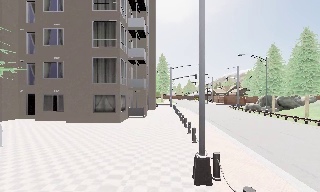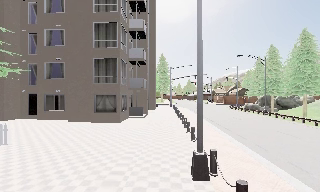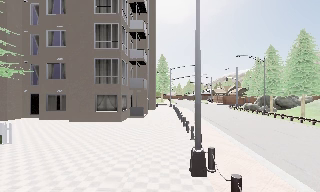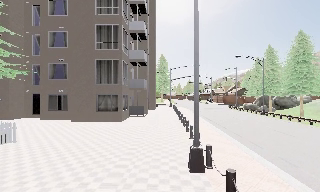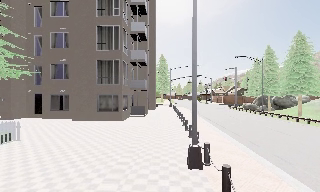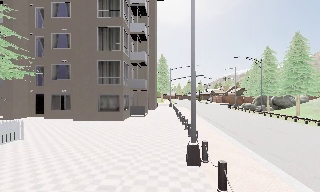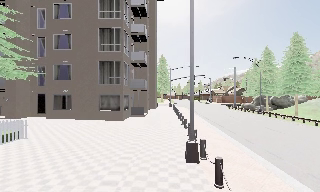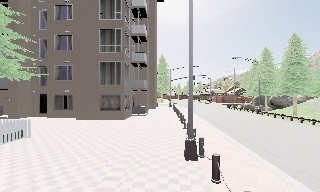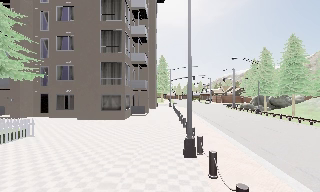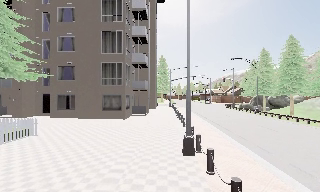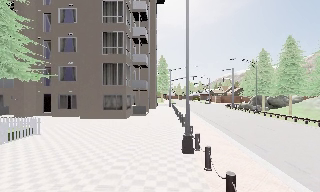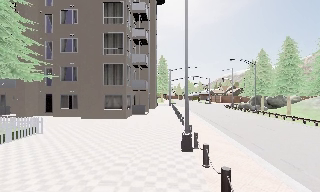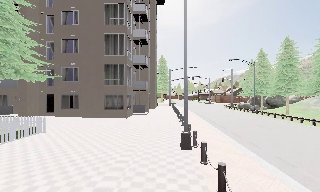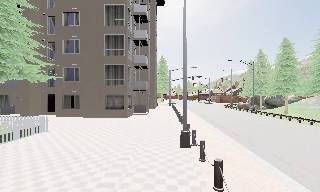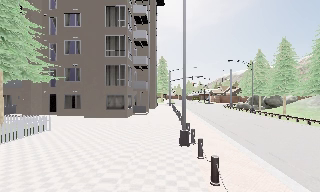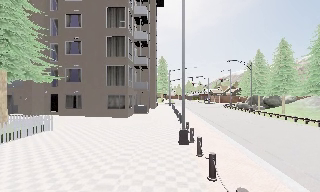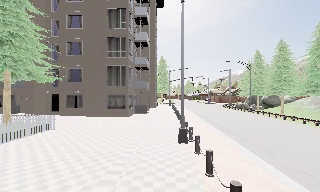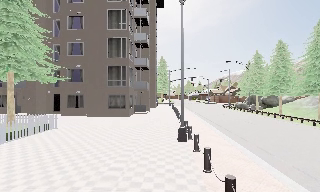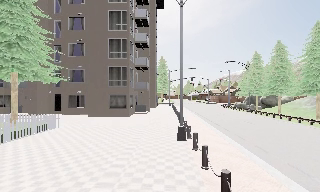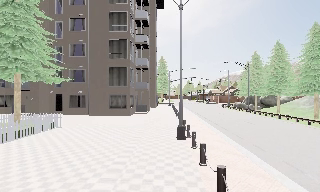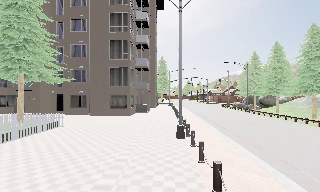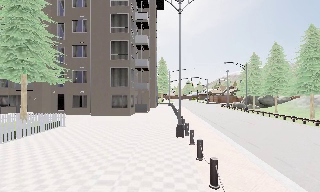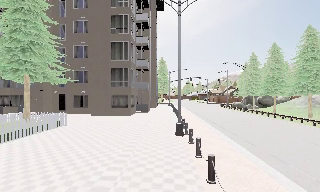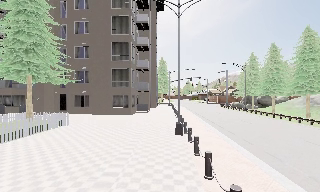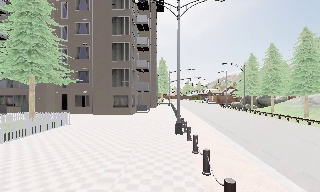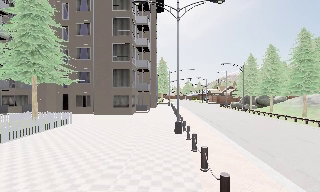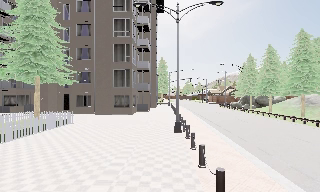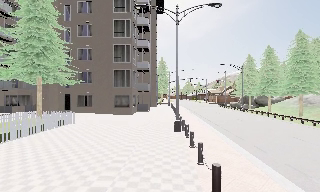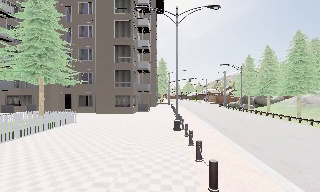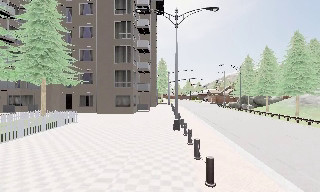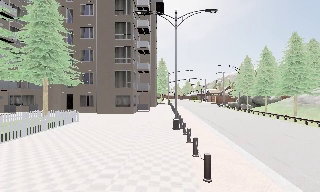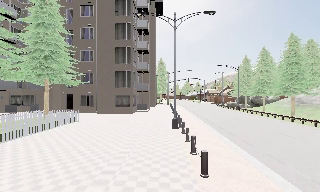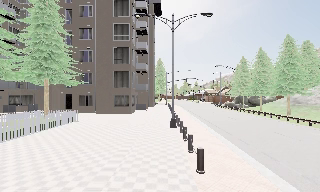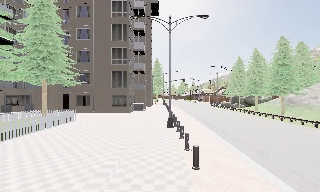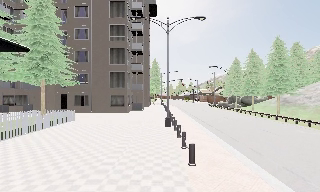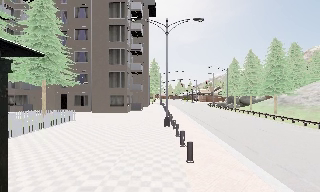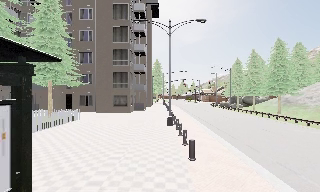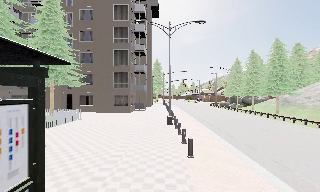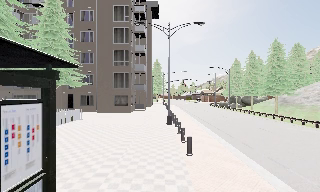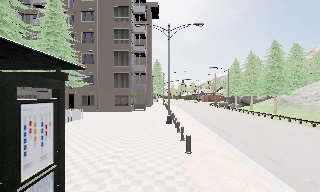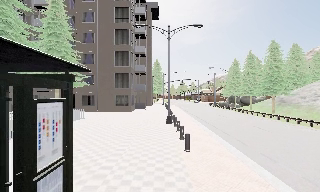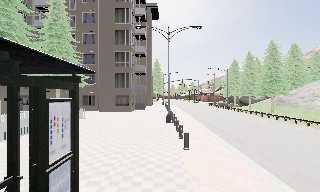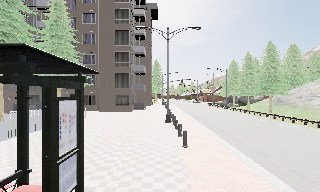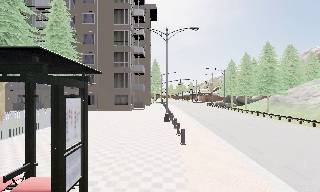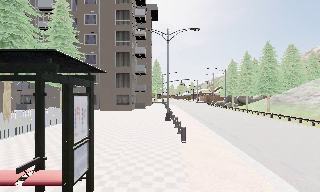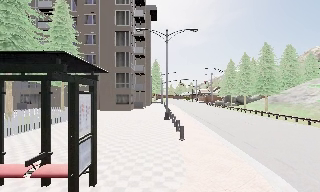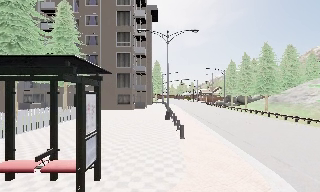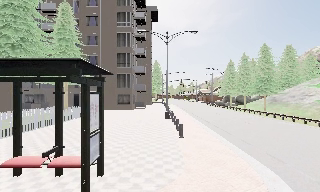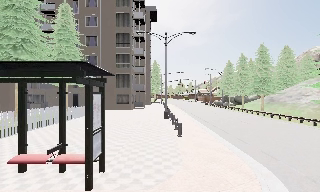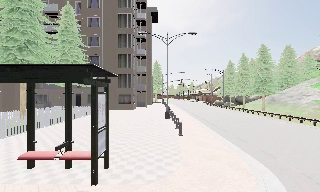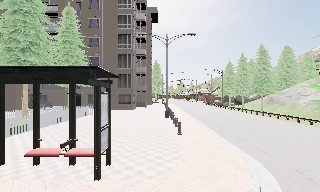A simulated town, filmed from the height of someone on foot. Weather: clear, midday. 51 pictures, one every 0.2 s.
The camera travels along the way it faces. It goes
backward.
0.0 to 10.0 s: The camera travels backward, about 11 m, so what stands in front gets smaller.
The film runs backward here.
